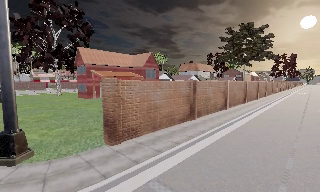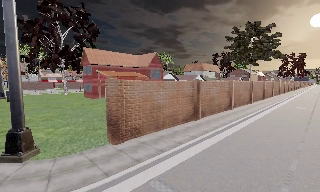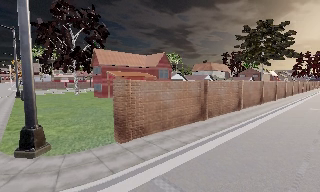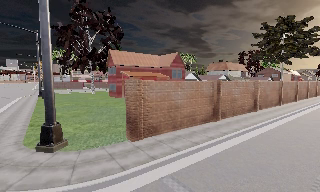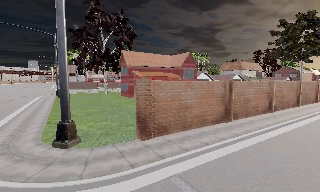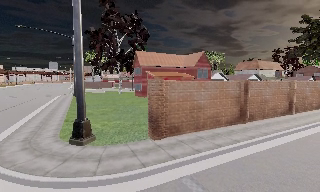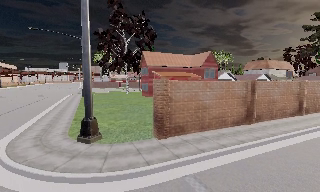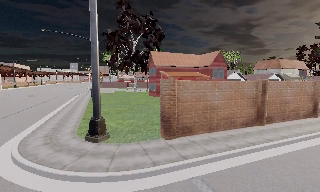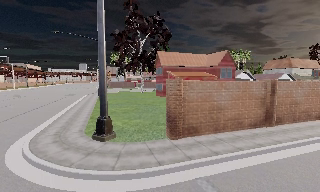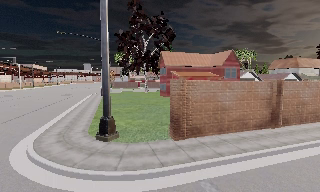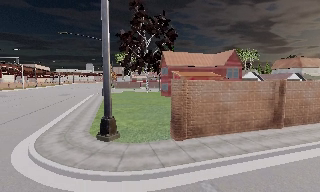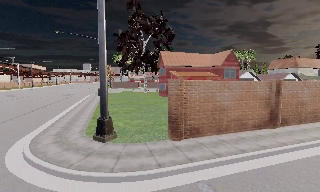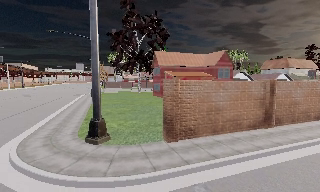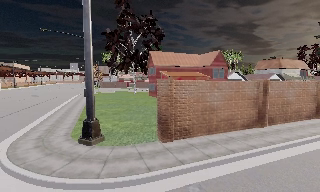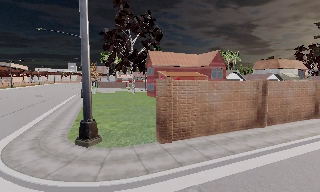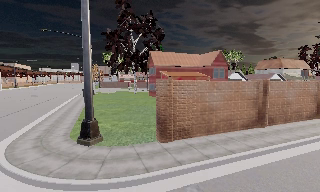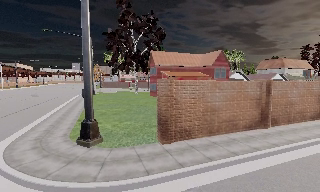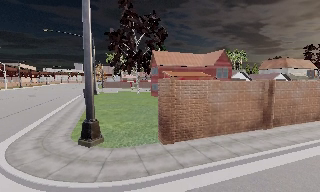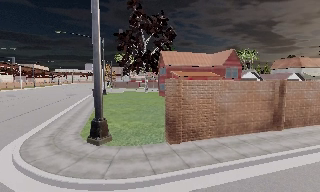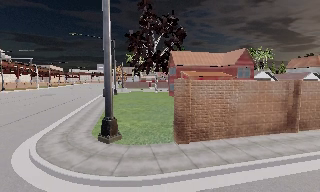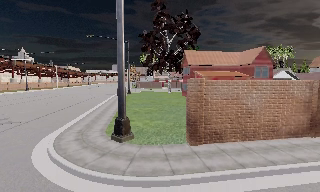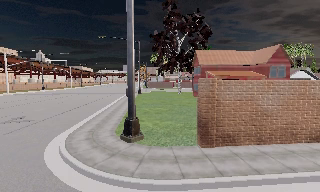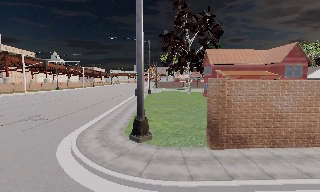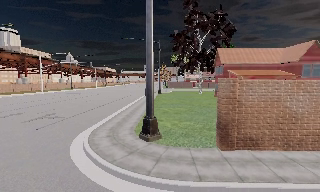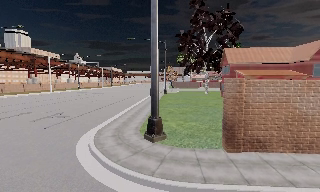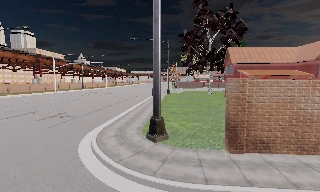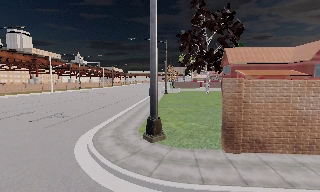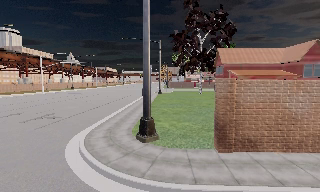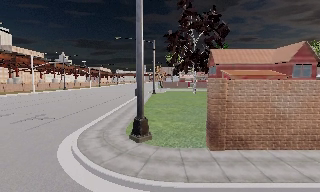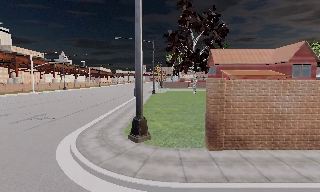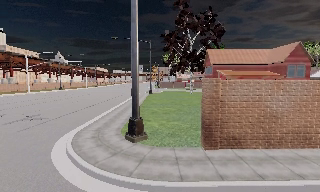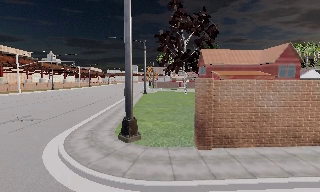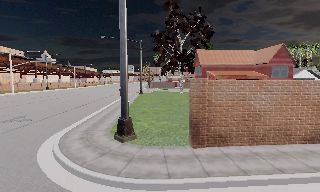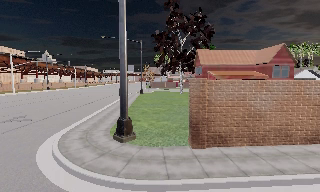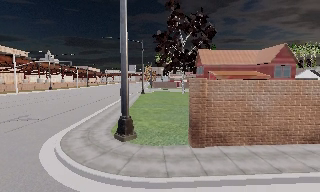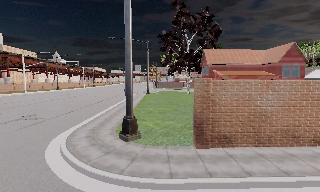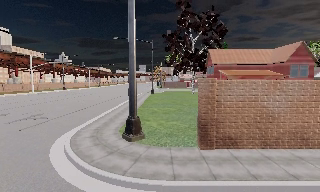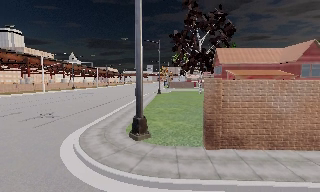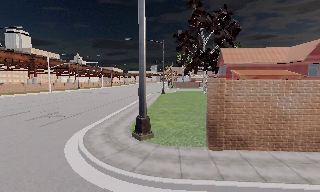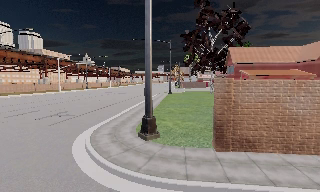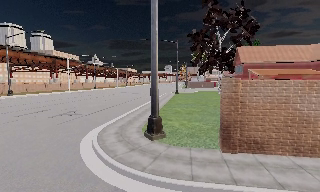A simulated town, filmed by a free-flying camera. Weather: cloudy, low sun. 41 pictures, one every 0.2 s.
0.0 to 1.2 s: The camera swings to its left by about 20 degrees, and the scene slides to the right. It travels to its right, about 0.5 m.
1.2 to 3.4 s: The camera travels forward, about 0.5 m, so what stands in front looms larger.
3.4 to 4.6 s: The camera pans to its left, which is counterclockwise from overhead, by about 20 degrees.
4.6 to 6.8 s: The camera shifts only a little, or ends up much as it began.
6.8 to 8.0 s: The camera swings to its left by about 15 degrees, and the scene slides to the right.
The film runs backward here.
